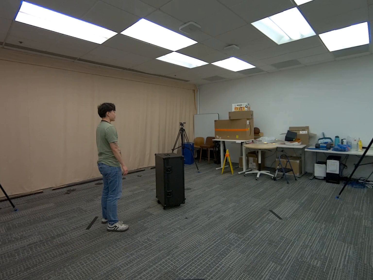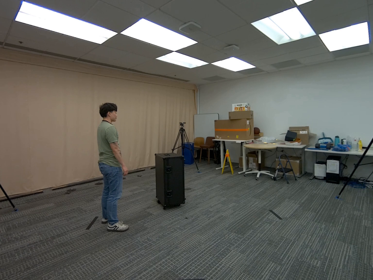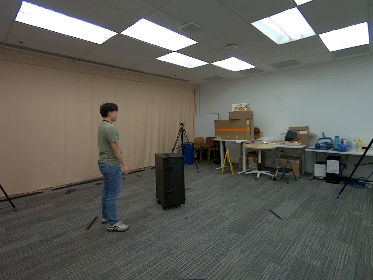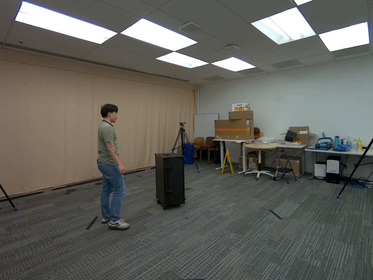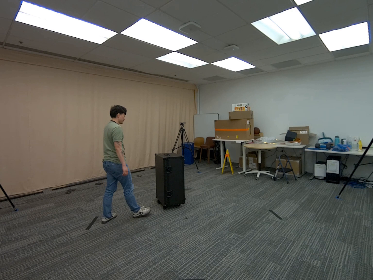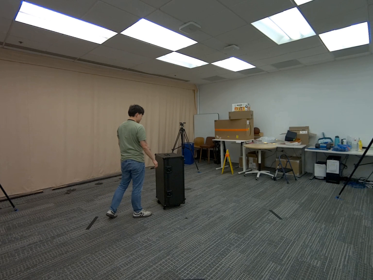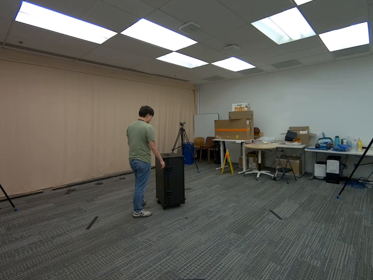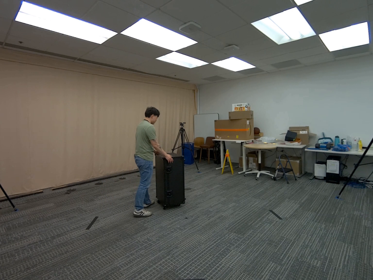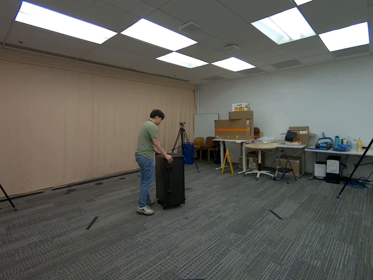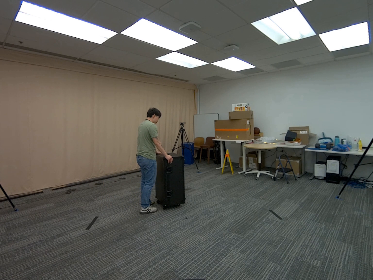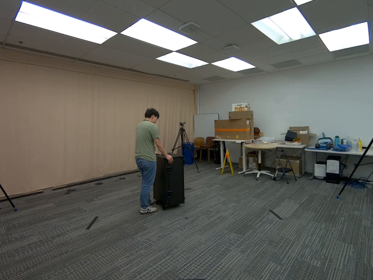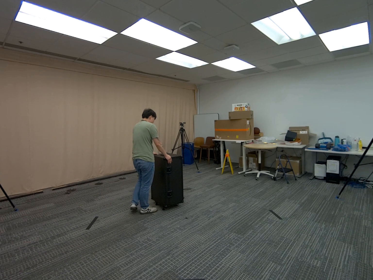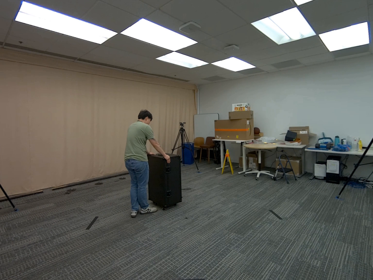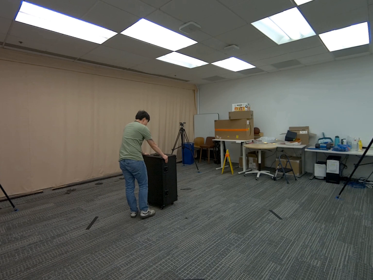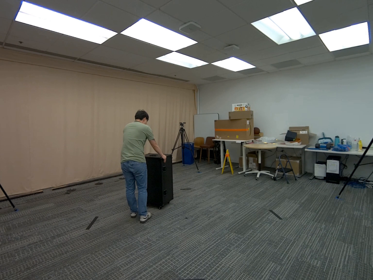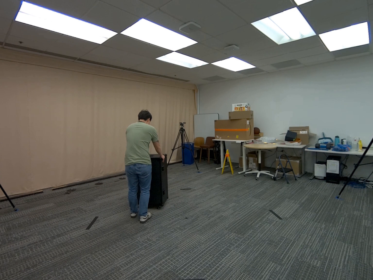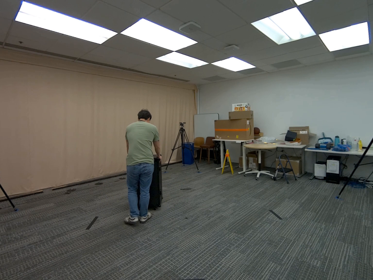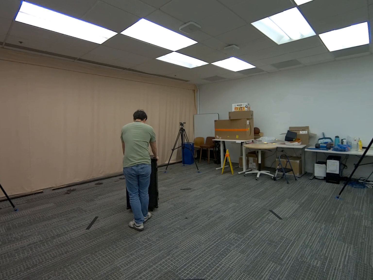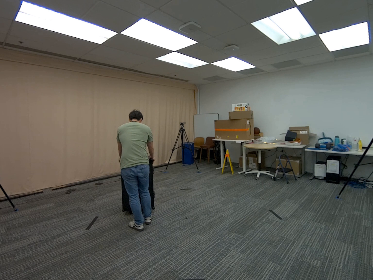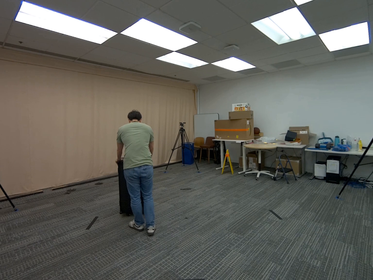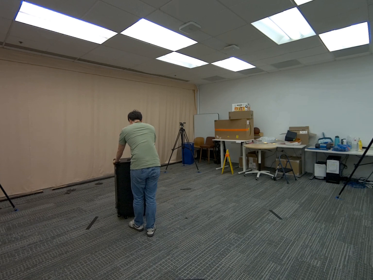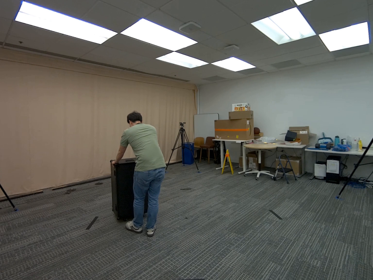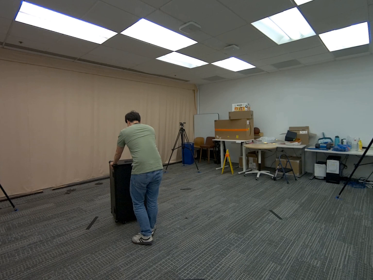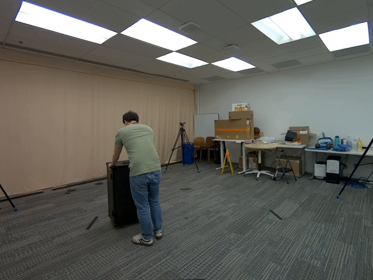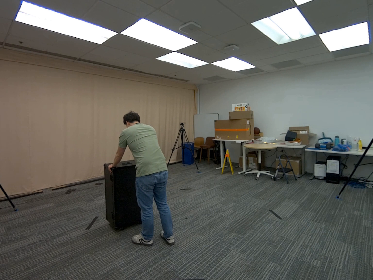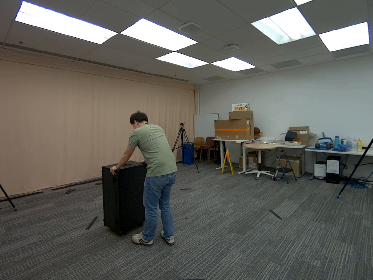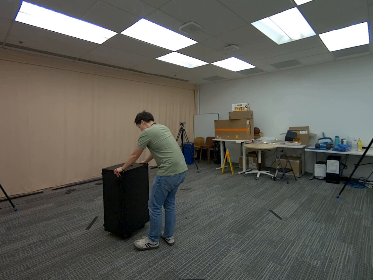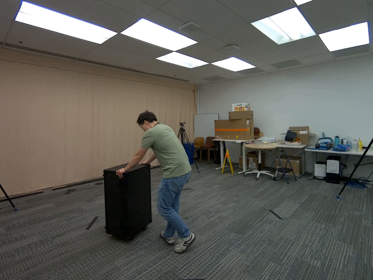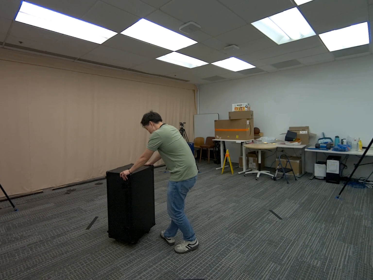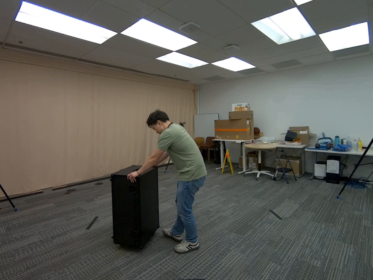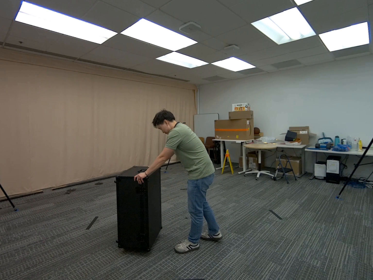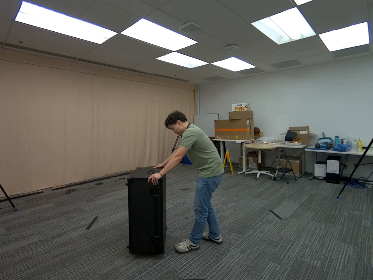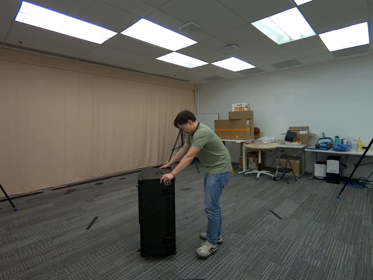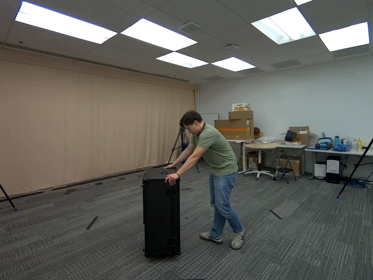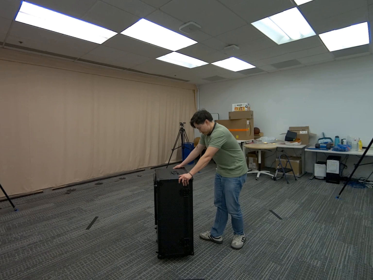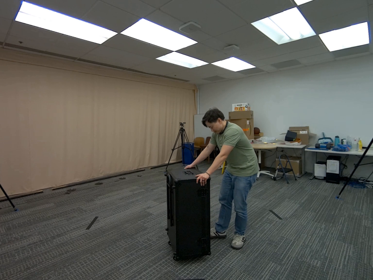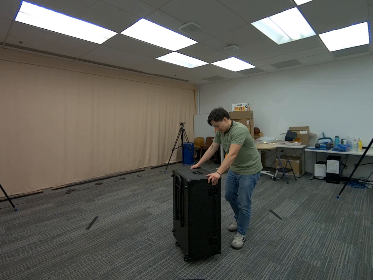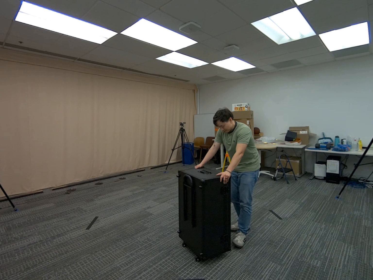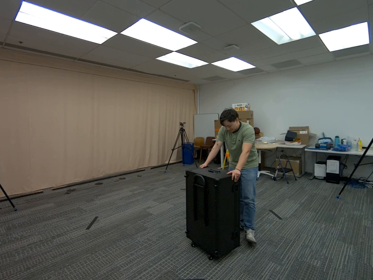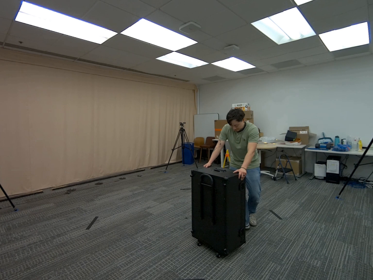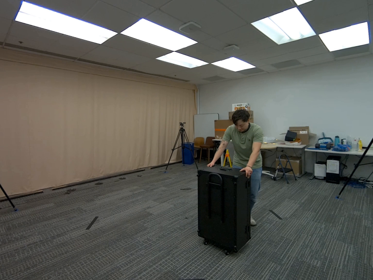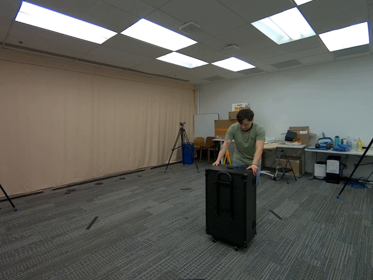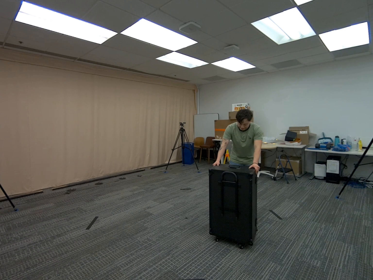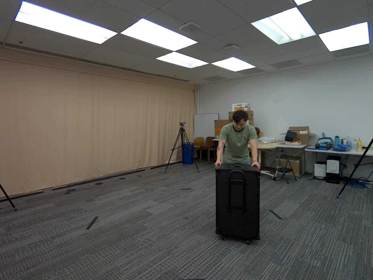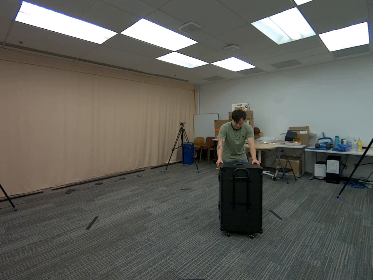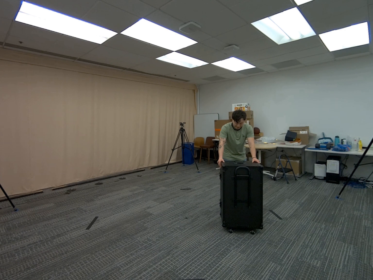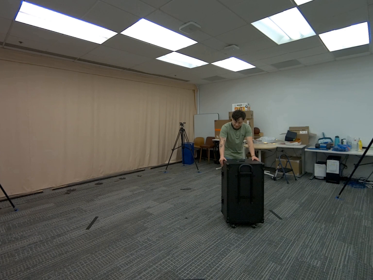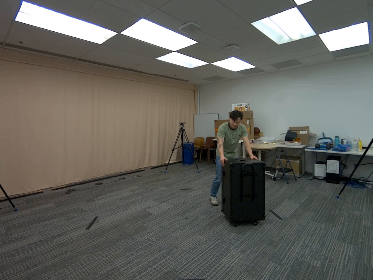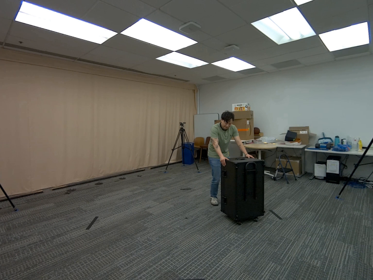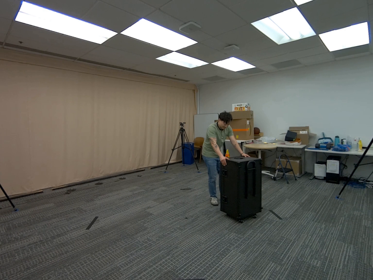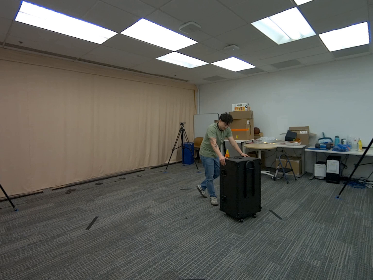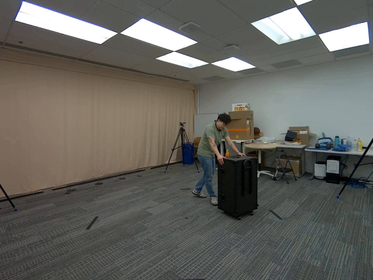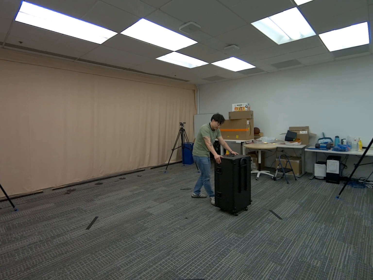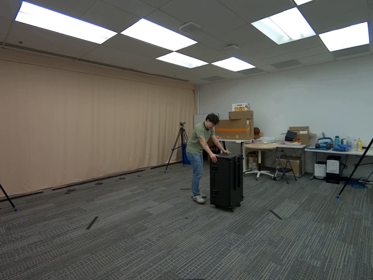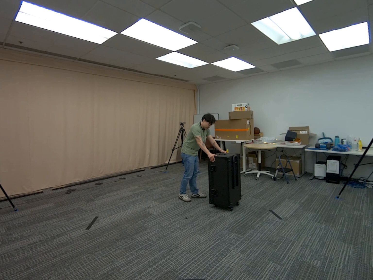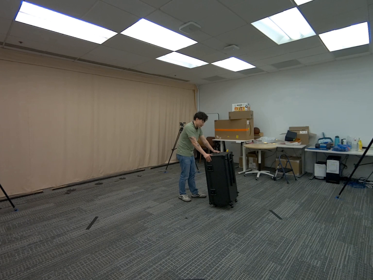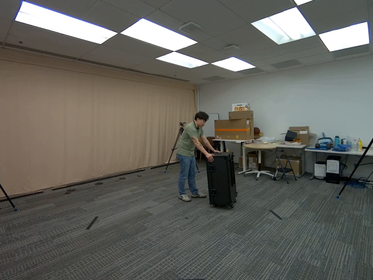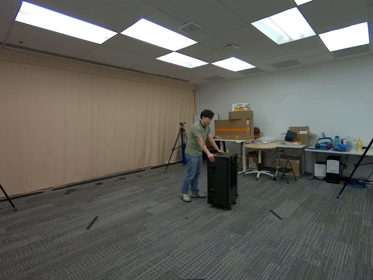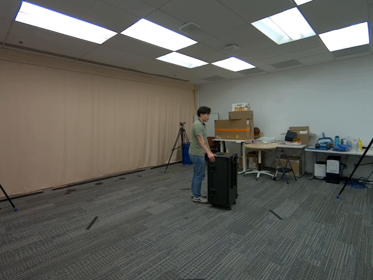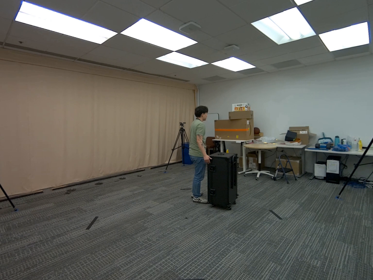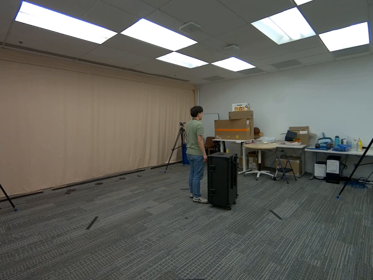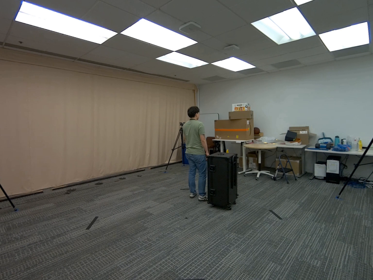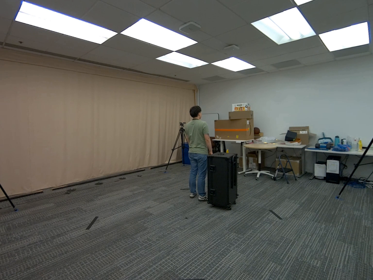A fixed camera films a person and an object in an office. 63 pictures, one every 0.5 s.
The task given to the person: Walk over to the G1 box and pull the G1 box towards you around the bounding area.
